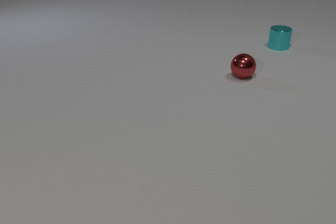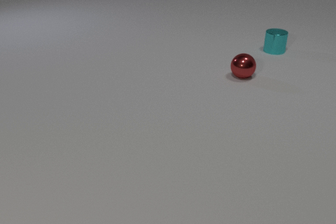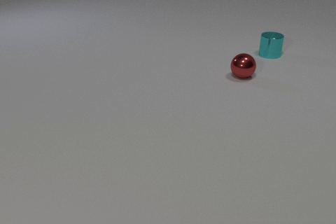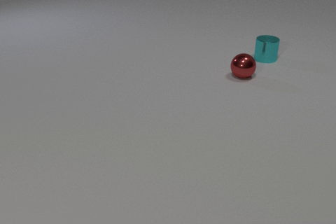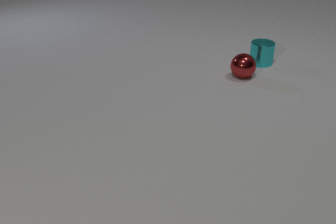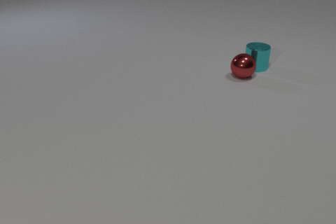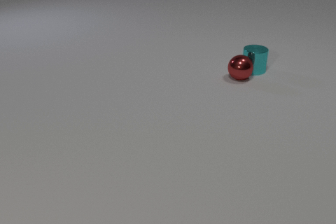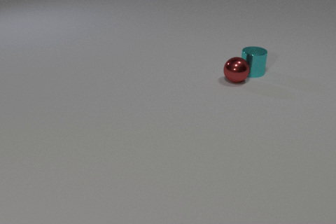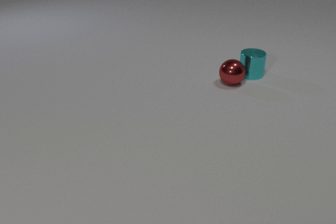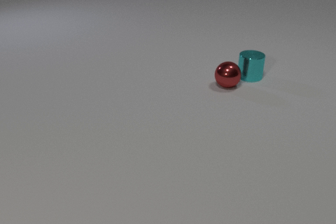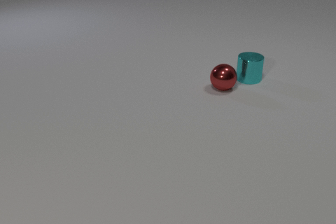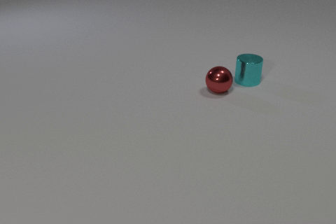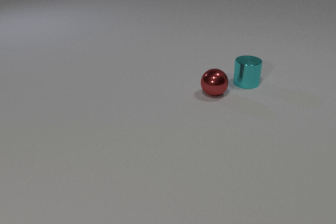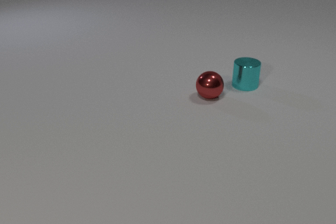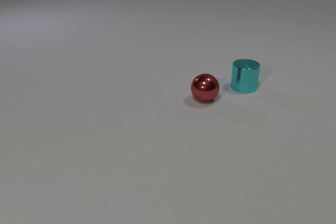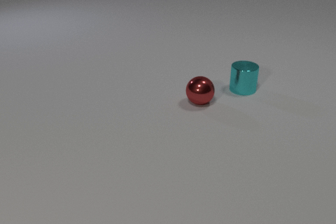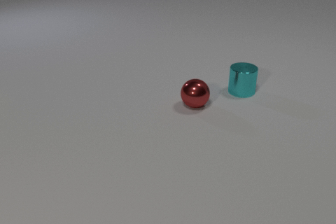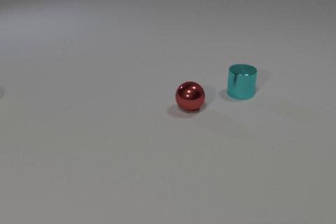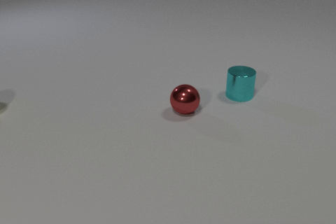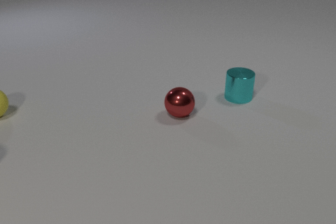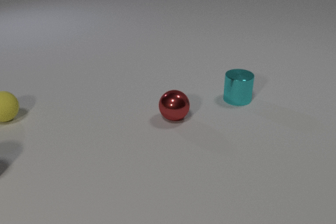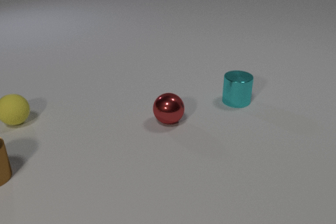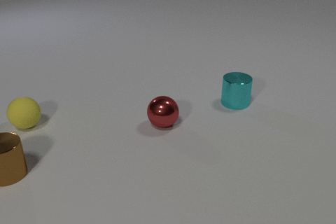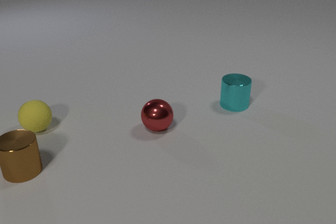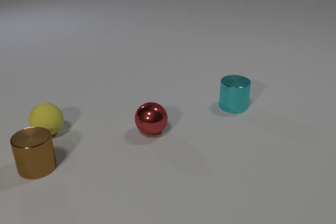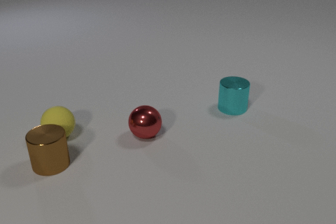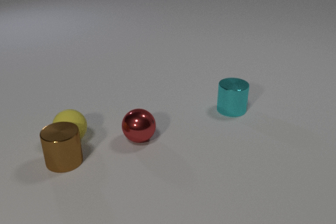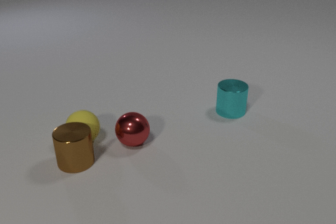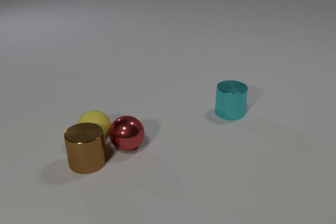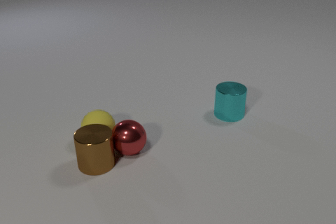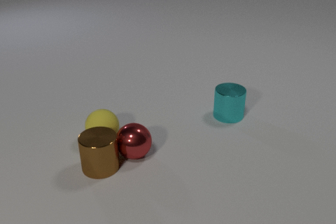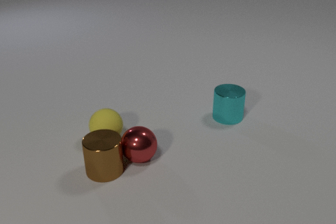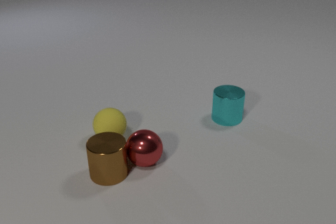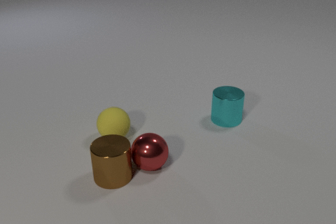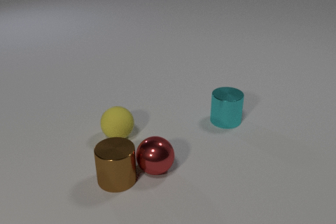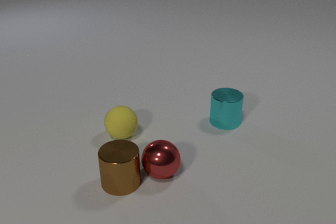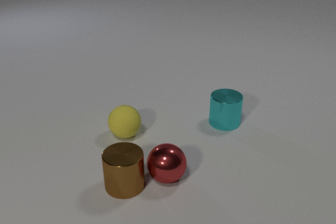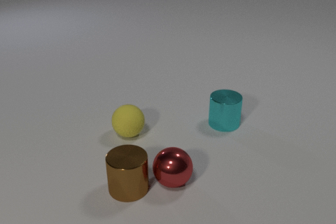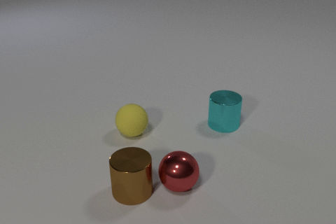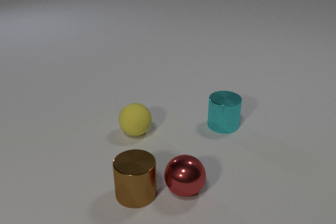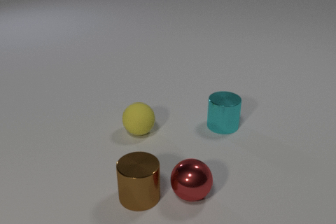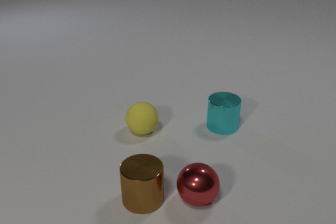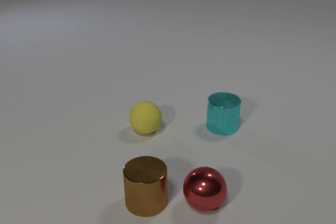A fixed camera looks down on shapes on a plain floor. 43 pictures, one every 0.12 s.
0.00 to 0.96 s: The cyan metal cylinder slides toward the camera. The red metal sphere rolls toward the camera and to the left. The cyan metal cylinder and the red metal sphere collide.
0.96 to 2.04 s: The cyan metal cylinder slides toward the camera. The red metal sphere rolls toward the camera and to the left.
2.04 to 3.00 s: The cyan metal cylinder slides toward the camera. The red metal sphere rolls toward the camera and to the left. The yellow rubber sphere comes in at the left edge, rolls toward the camera and to the right. The brown metal cylinder comes in at the left edge, slides to the right.
3.00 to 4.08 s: The cyan metal cylinder slides toward the camera. The red metal sphere rolls toward the camera. The yellow rubber sphere rolls to the right. The brown metal cylinder slides to the right and toward the camera. The yellow rubber sphere and the brown metal cylinder collide. The red metal sphere and the yellow rubber sphere collide. The red metal sphere and the brown metal cylinder collide.
4.08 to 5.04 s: The cyan metal cylinder slides toward the camera. The red metal sphere rolls to the right and toward the camera. The yellow rubber sphere rolls to the right. The brown metal cylinder slides toward the camera and to the right.
What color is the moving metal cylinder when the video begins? cyan.
What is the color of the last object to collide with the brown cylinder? red.
What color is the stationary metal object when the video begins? red.
